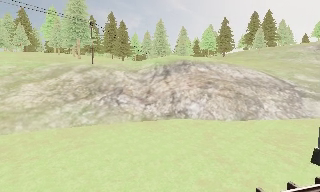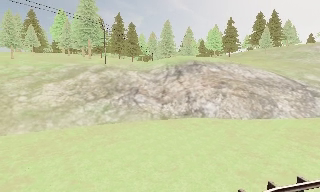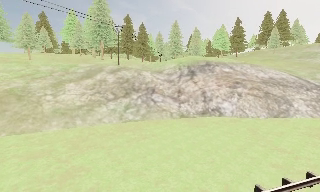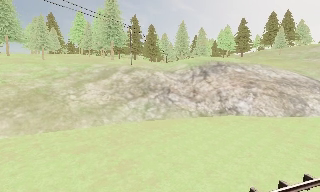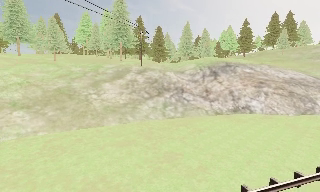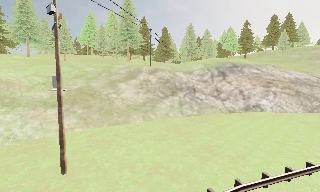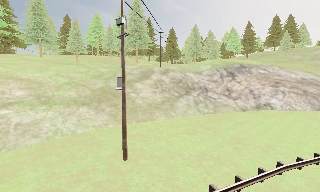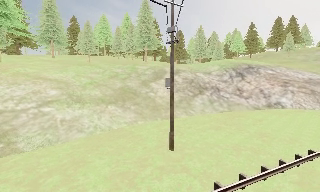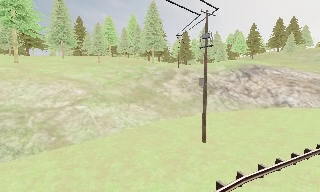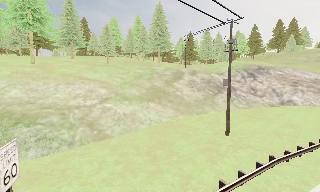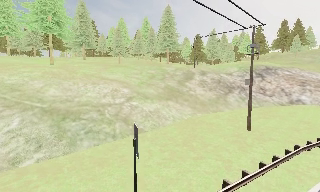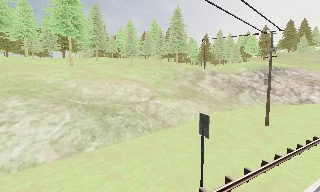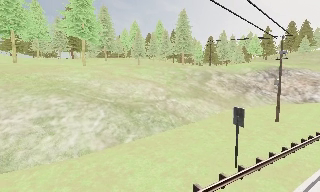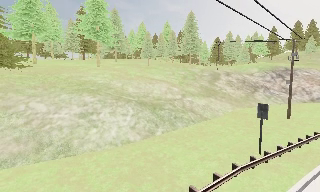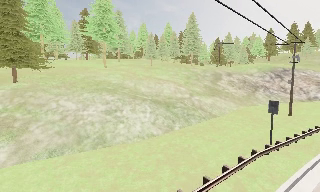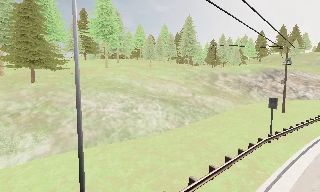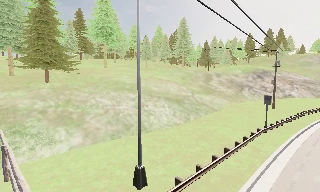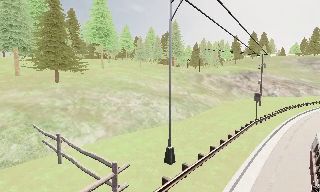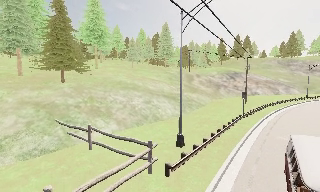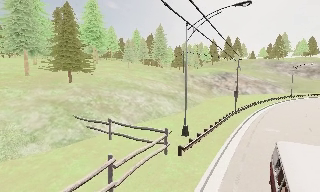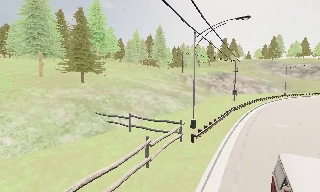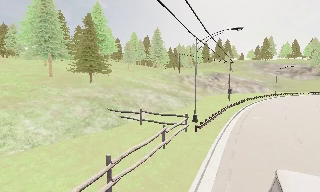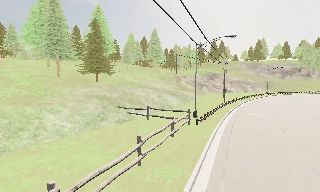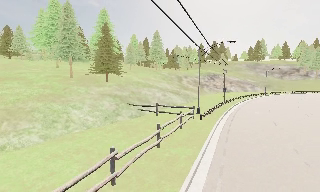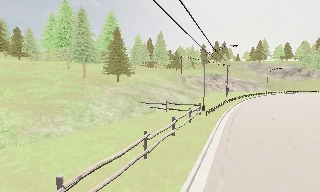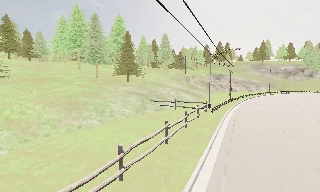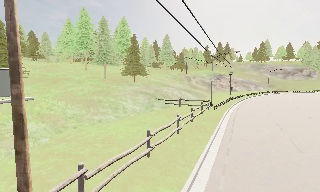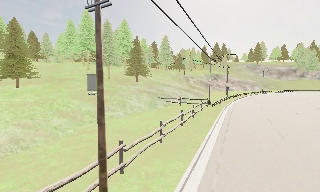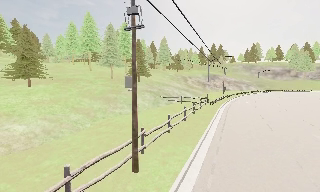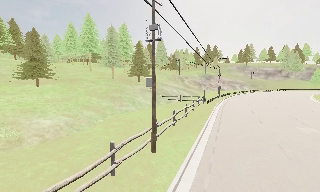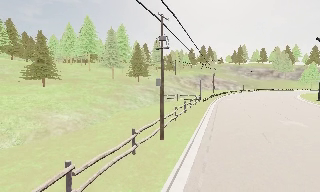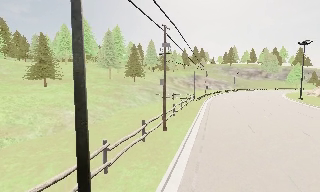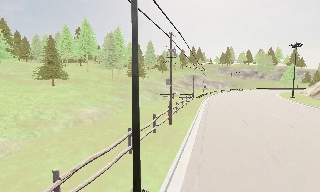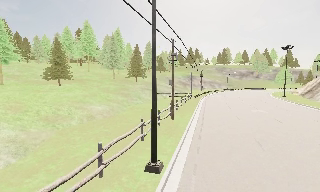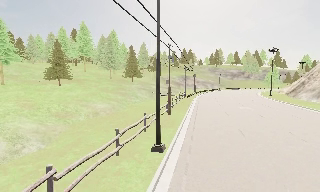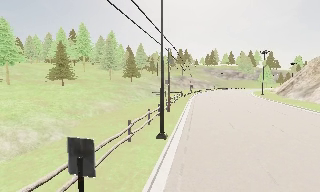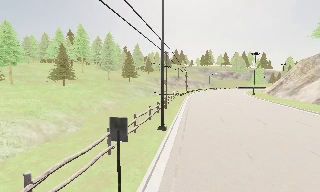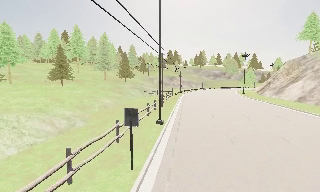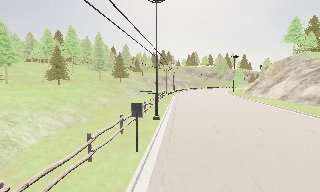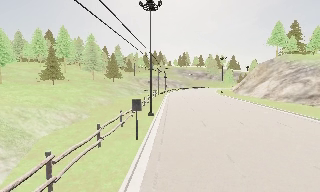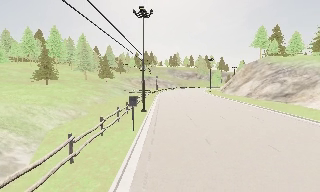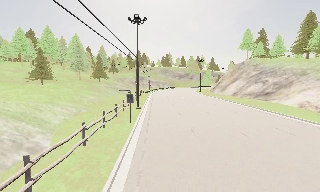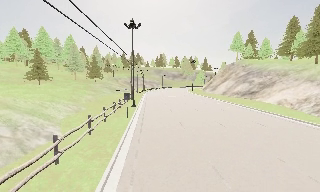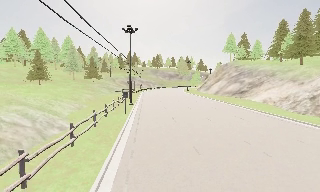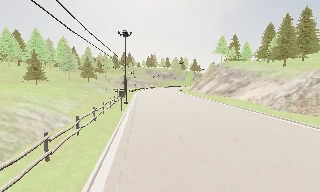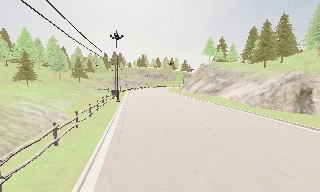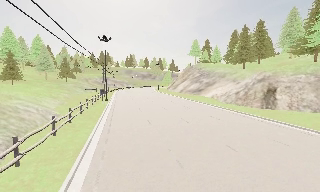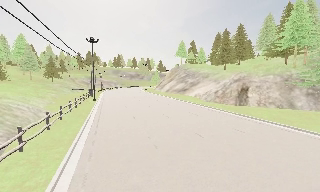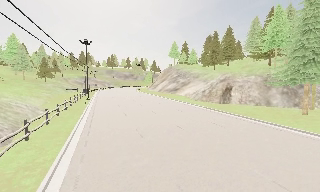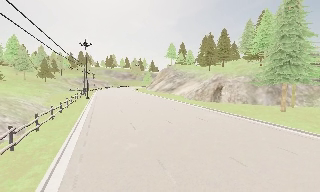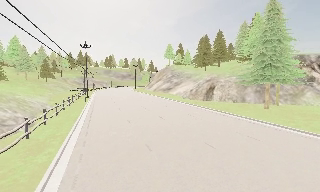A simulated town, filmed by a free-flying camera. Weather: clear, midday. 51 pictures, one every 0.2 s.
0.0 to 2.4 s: The camera travels to its left and backward, about 25 m, so close, fixed things drift to the right.
2.4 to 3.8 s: The camera pans to its right, which is clockwise from overhead, by about 15 degrees. It travels backward and to its left, about 15 m, so what stands in front gets smaller.
3.8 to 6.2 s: The camera pans to its right, which is clockwise from overhead, by about 10 degrees. It travels backward and to its left, about 25 m, so what stands in front gets smaller.
6.2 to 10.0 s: The camera swings to its right by about 40 degrees, and the scene slides to the left. It travels backward, about 35 m.
The film runs forward here.
